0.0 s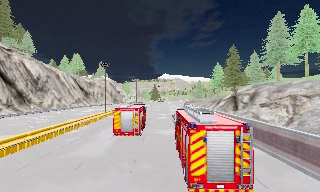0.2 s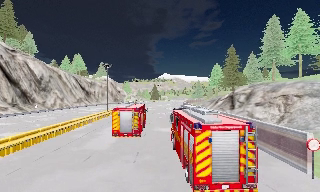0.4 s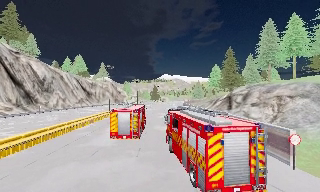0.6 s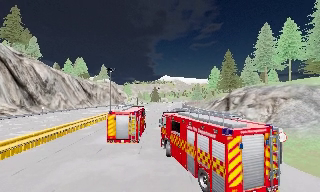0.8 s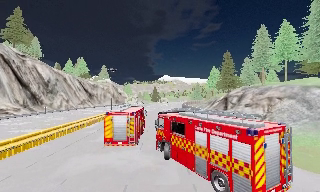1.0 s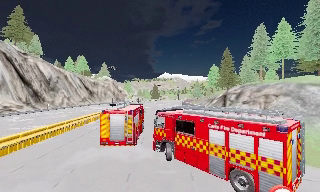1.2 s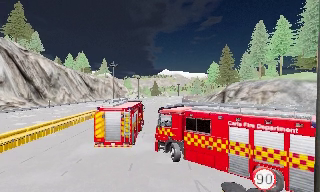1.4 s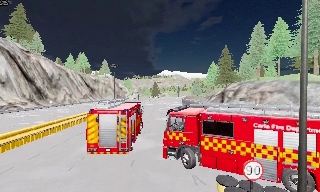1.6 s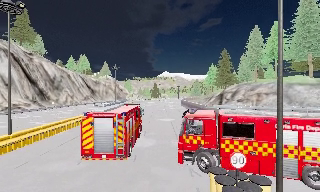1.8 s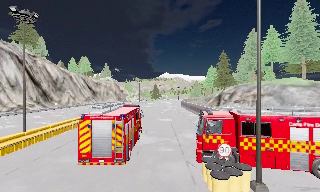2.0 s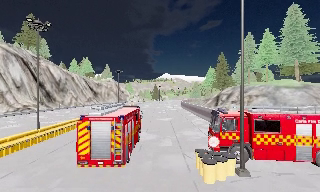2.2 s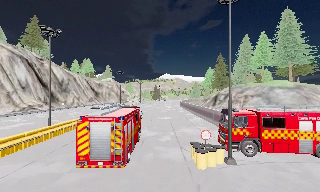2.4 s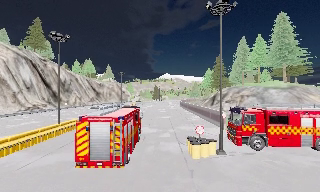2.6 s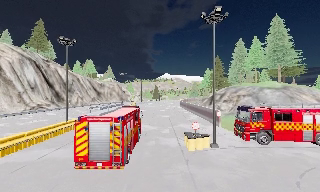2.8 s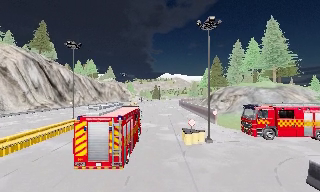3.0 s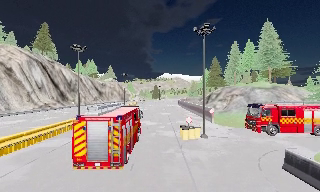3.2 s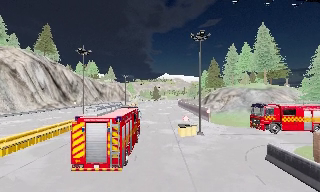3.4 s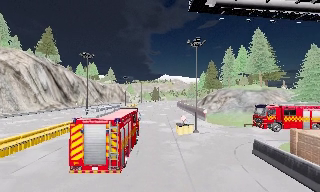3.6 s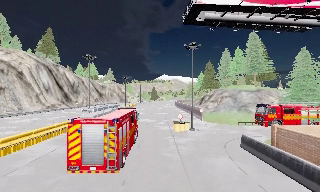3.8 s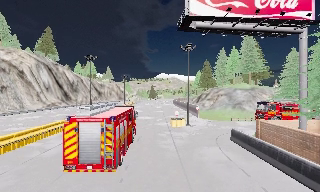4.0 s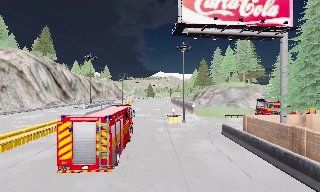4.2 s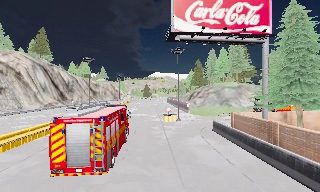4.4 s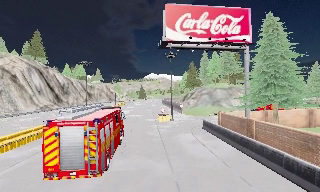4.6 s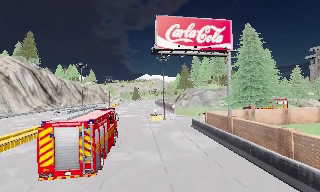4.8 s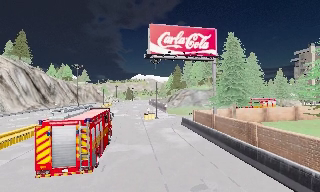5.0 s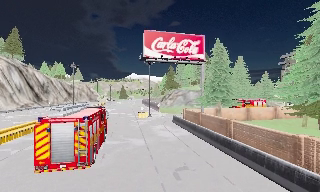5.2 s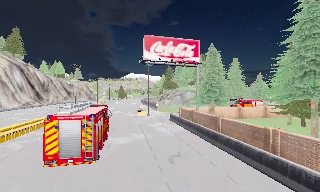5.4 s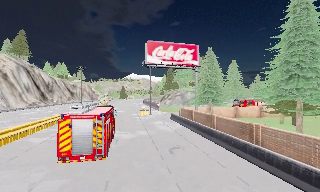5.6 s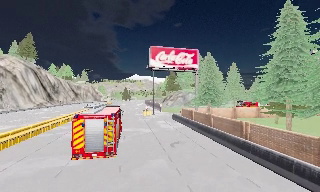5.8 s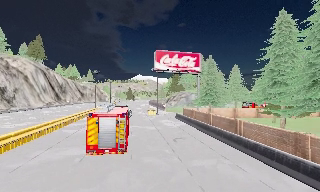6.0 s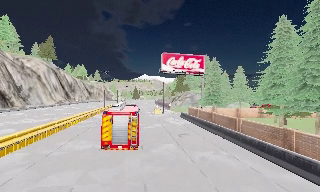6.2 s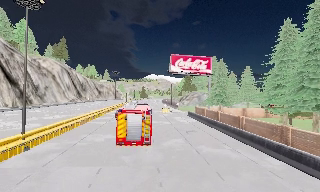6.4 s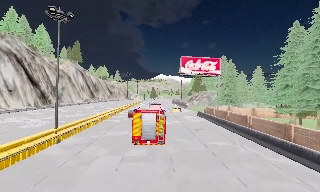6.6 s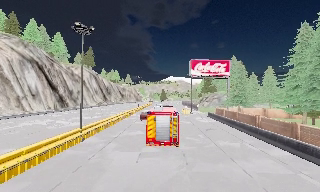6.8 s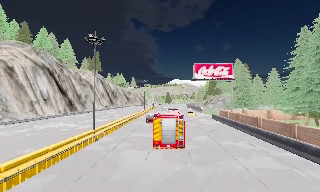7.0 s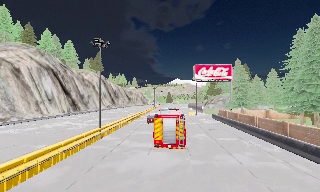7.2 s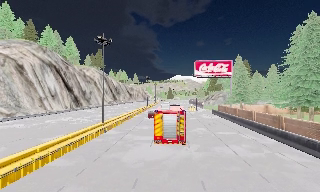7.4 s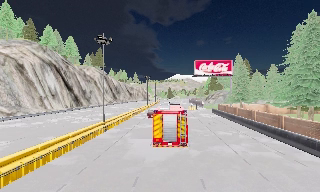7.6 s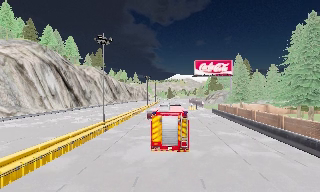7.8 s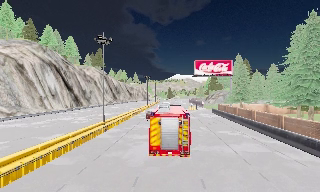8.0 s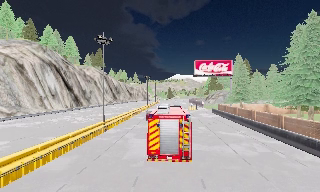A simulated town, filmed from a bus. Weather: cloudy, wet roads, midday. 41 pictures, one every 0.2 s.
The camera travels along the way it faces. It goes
backward.
0.0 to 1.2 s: The camera travels backward, about 6 m, so what stands in front gets smaller. It loses speed.
1.2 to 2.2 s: The camera travels backward, about 6 m, so what stands in front gets smaller. It gains speed.
2.2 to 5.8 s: The camera travels backward, about 30 m, so what stands in front gets smaller.
5.8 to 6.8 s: The camera swings to its left by about 15 degrees, and the scene slides to the right. It travels backward, about 8 m, so what stands in front gets smaller.
6.8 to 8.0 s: The camera travels backward, about 2 m, so what stands in front gets smaller. It loses speed.
The film runs backward here.
